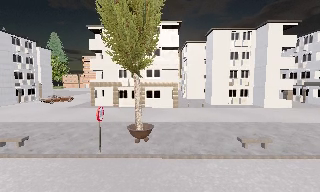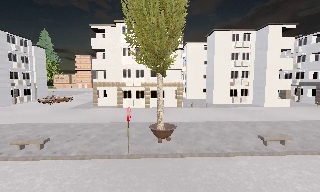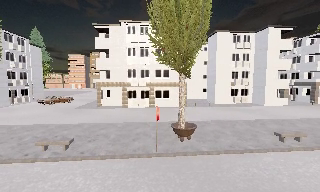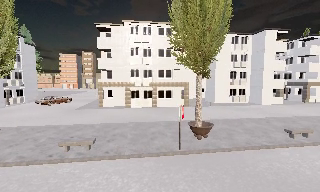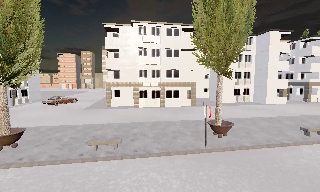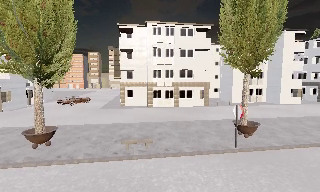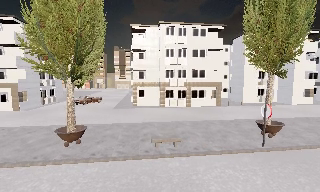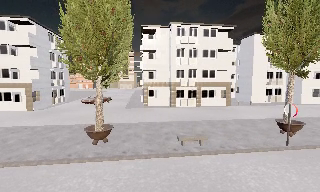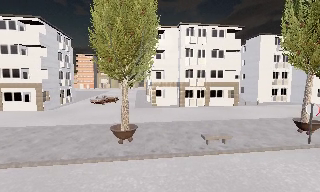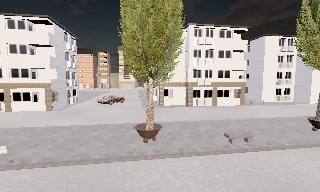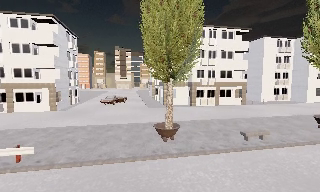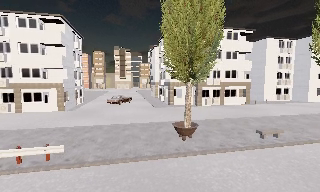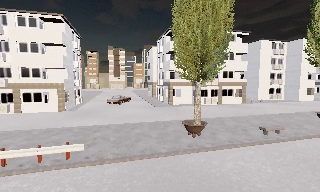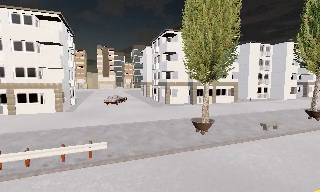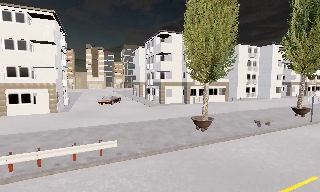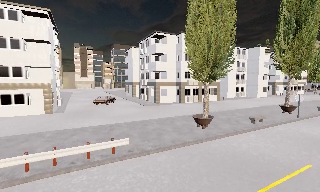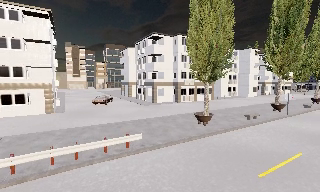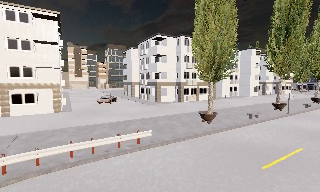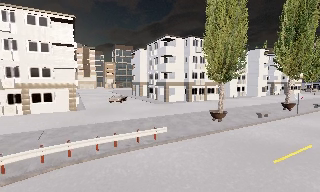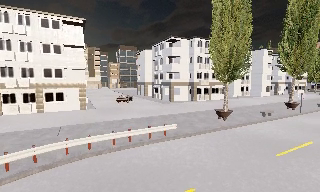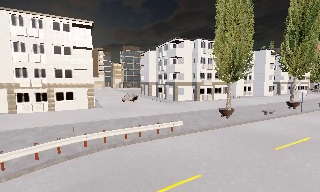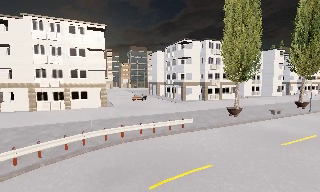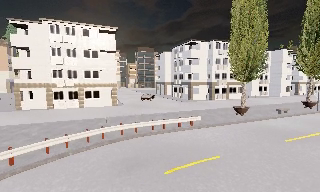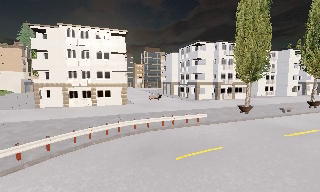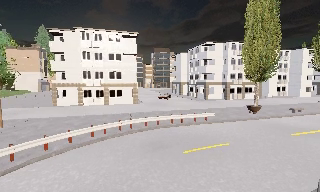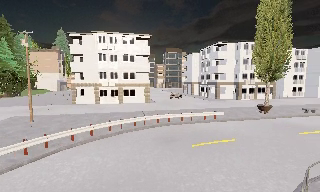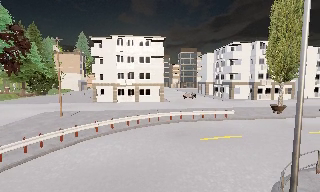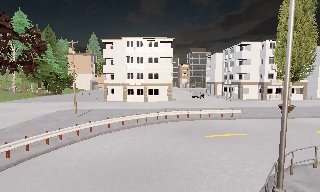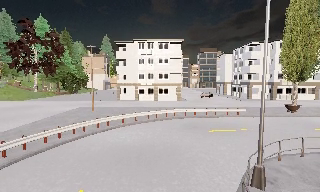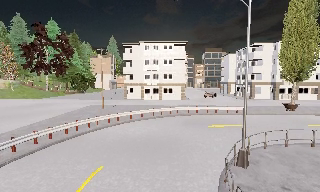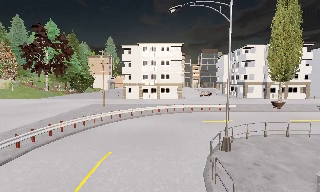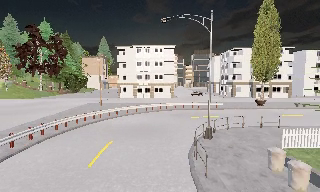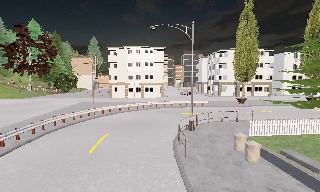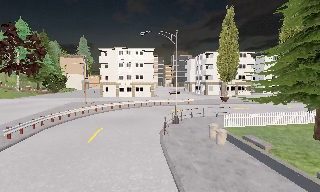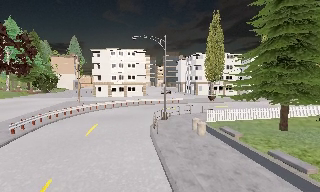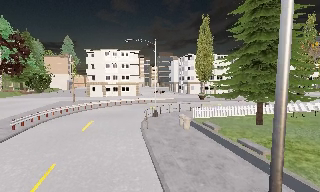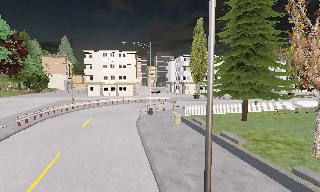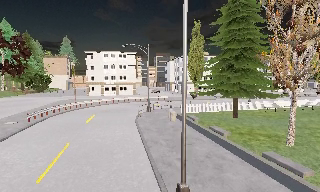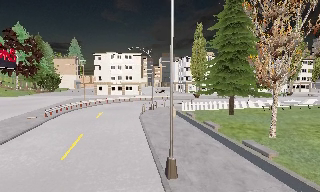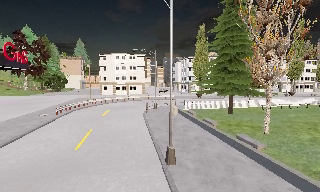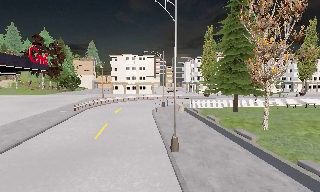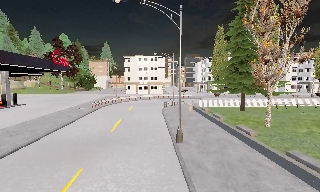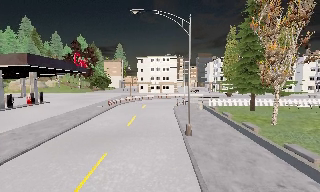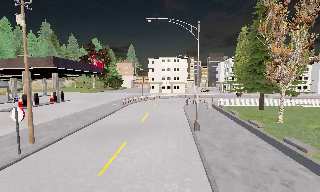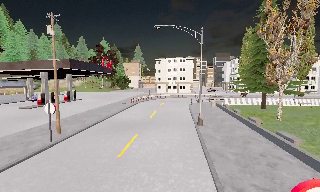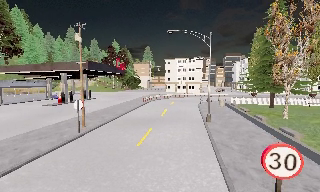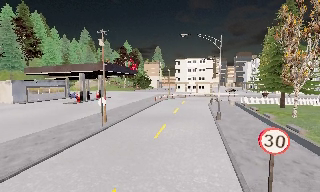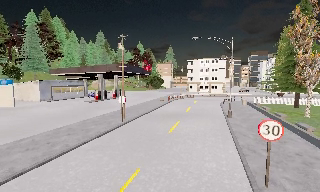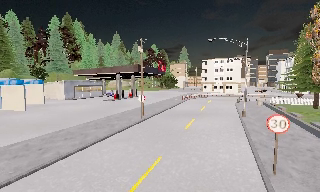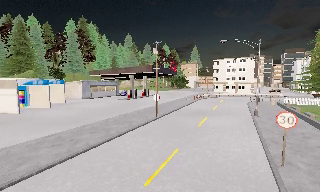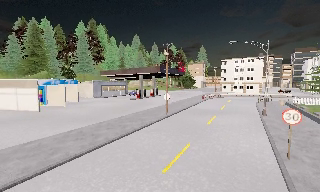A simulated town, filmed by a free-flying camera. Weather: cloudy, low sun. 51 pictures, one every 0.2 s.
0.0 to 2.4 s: The camera pans to its right, which is clockwise from overhead, by about 15 degrees. It travels to its left, about 18 m, so close, fixed things drift to the right.
2.4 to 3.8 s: The camera pans to its right, which is clockwise from overhead, by about 15 degrees. It travels to its left and backward, about 7 m, so close, fixed things drift to the right.
3.8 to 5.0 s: The scene slides to the right, as the camera pans about 15 degrees to its left. It travels backward, about 5 m, so what stands in front gets smaller.
5.0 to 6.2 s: The scene slides to the right, as the camera pans about 10 degrees to its left. It travels backward, about 8 m, so what stands in front gets smaller. It gains speed.
6.2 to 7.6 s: The camera pans to its right, which is clockwise from overhead, by about 10 degrees. It travels backward, about 10 m, so what stands in front gets smaller.
7.6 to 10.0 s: The scene slides to the right, as the camera pans about 40 degrees to its left. It travels backward, about 14 m.
The film runs backward here.
